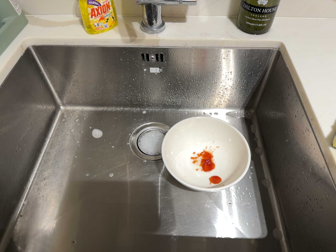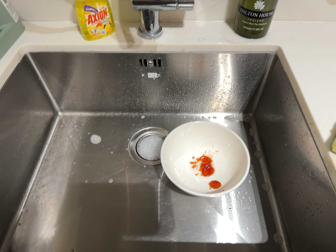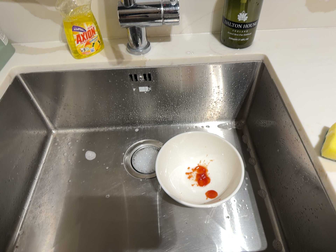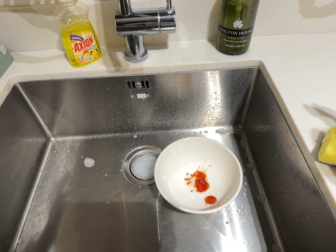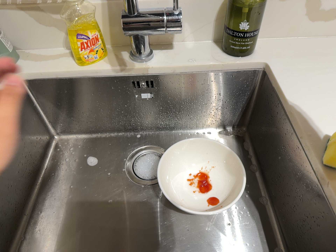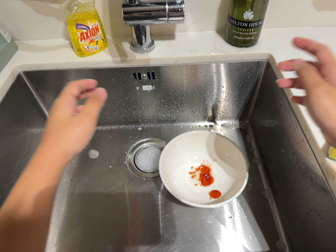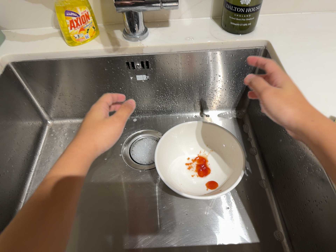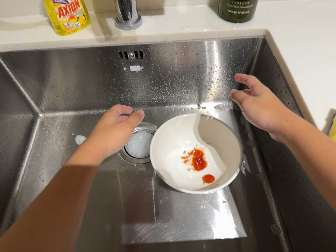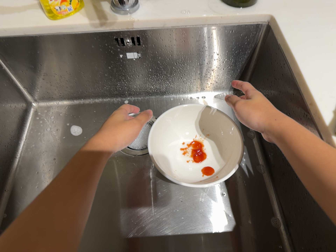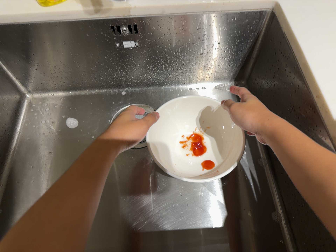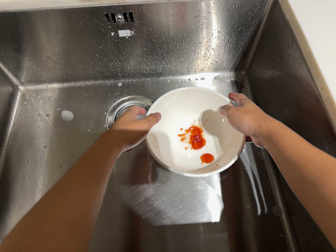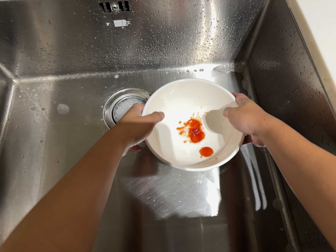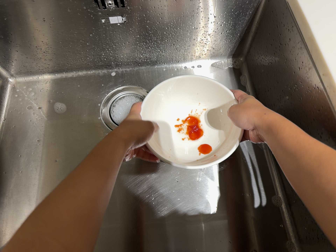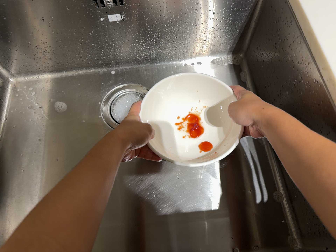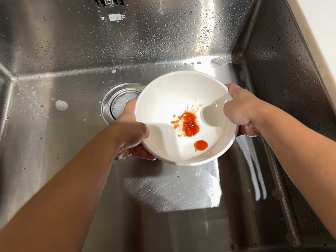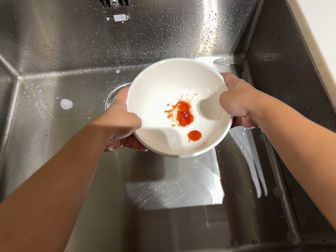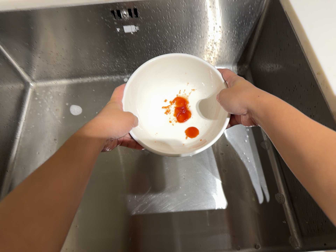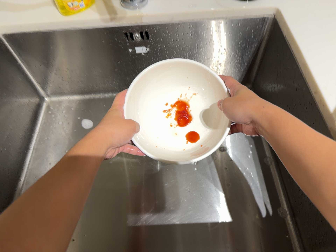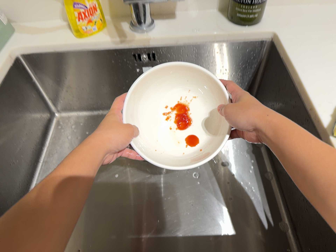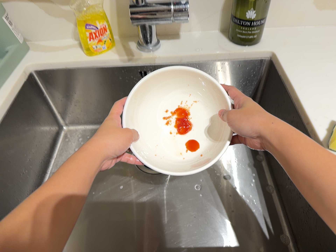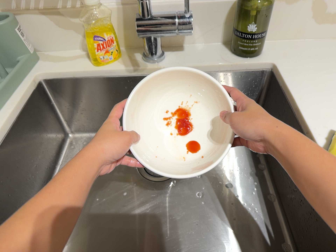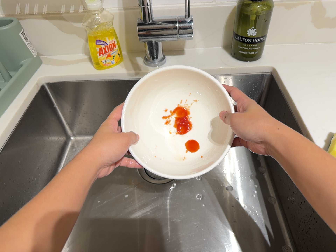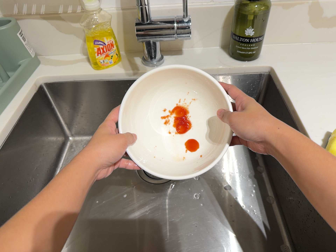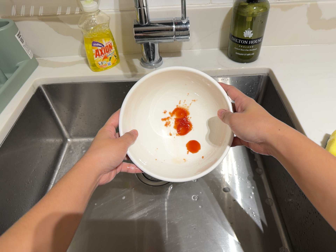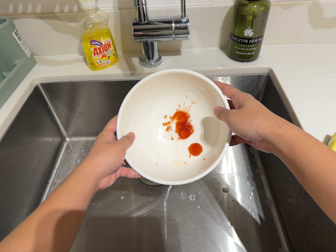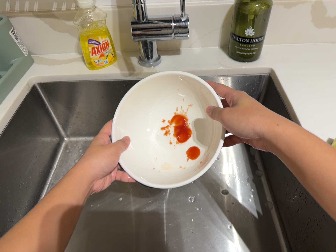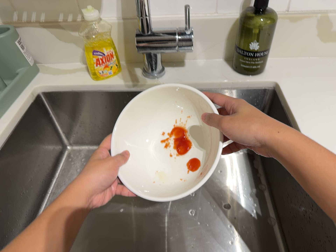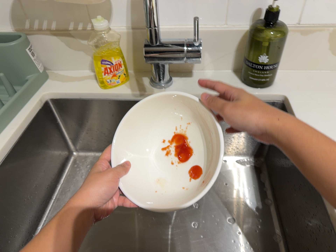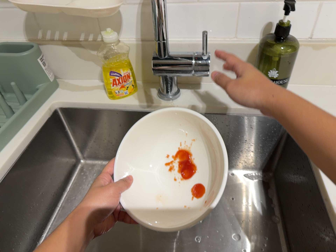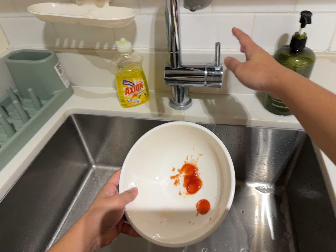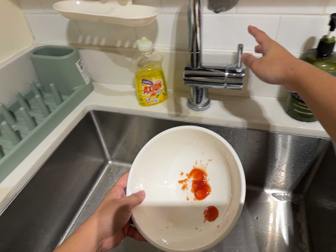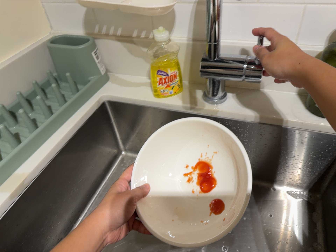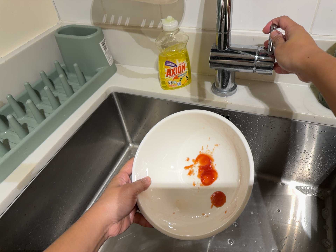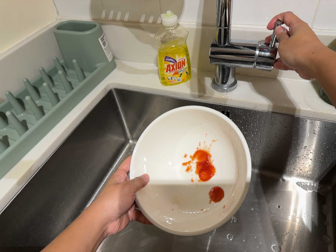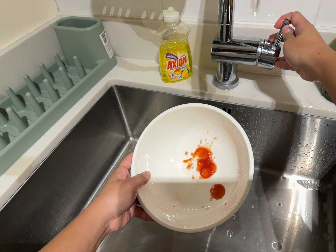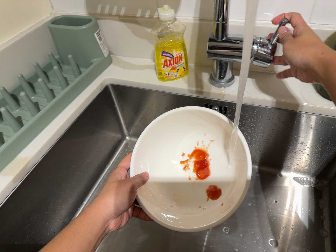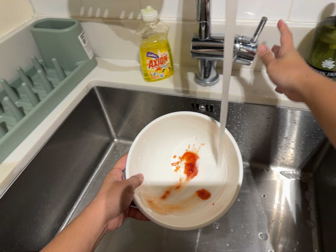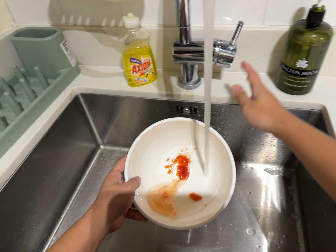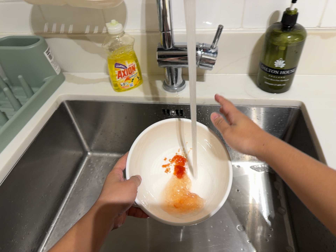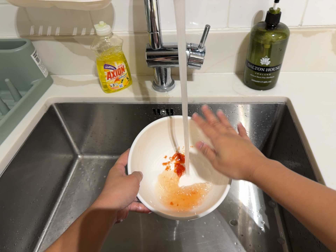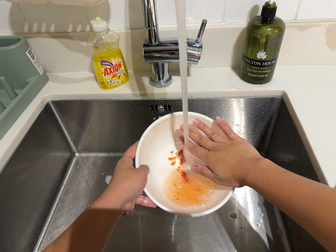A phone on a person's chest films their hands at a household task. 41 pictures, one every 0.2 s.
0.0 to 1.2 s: The camera shifts only a little, or ends up much as it began.
1.2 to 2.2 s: The camera travels forward, about 8 cm, so what stands in front looms larger. Its aim tips toward the bottom of its view by about 10 degrees, and the scene shifts upward.
2.2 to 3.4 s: The camera travels backward, about 6 cm, so what stands in front gets smaller.
3.4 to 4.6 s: The camera travels backward, about 7 cm, so what stands in front gets smaller. Its aim tips toward the top of its view by about 10 degrees, and the scene shifts downward.
4.6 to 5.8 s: The camera travels toward the top of its view, about 8 cm, so close, fixed things drift downward.
5.8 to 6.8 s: The camera shifts only a little, or ends up much as it began.
6.8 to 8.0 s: The camera pans to its right by about 15 degrees. It rolls about its line of sight by about 10 degrees, and the scene rotates counterclockwise.
The film runs forward here.
